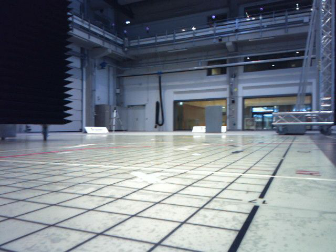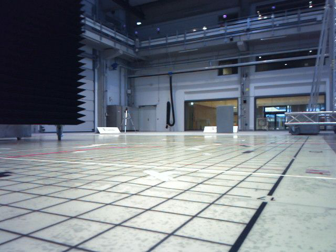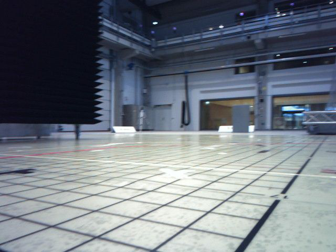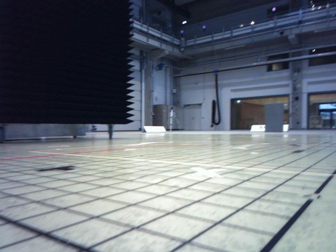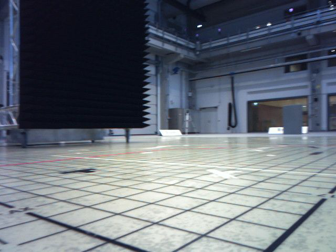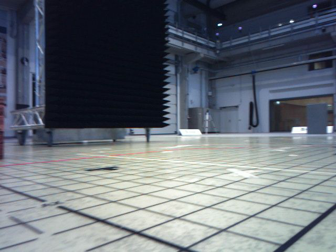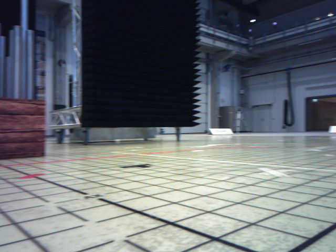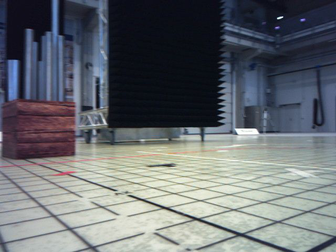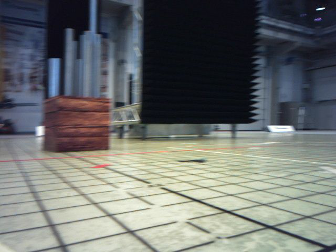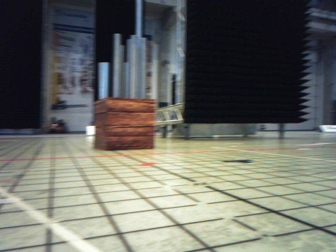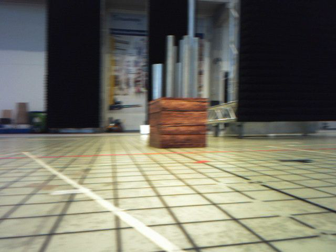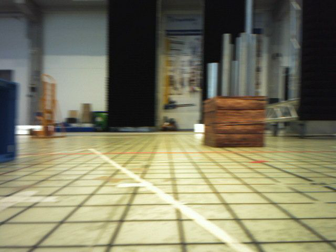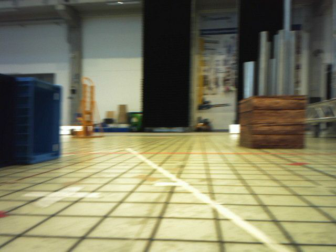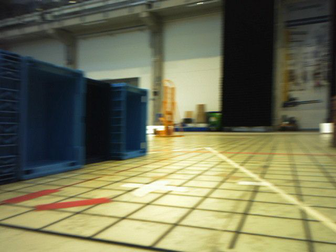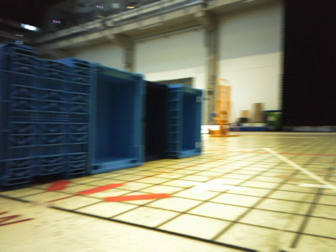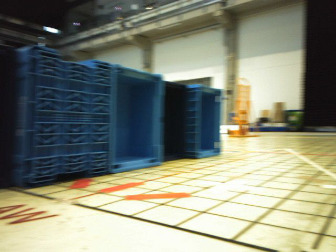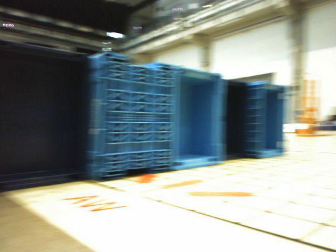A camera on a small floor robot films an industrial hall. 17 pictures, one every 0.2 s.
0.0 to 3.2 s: The camera swings to its left by about 115 degrees, and the scene slides to the right. It travels backward, about 0.5 m.
The film runs backward here.
